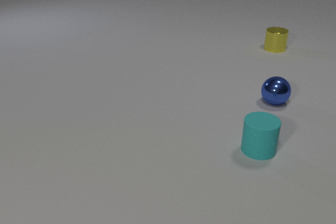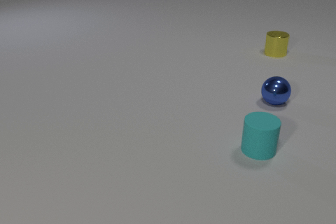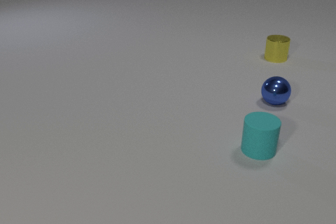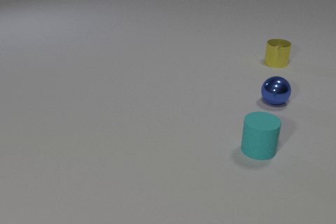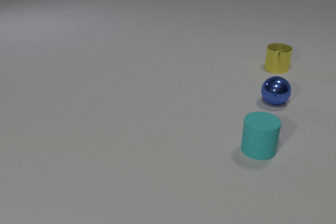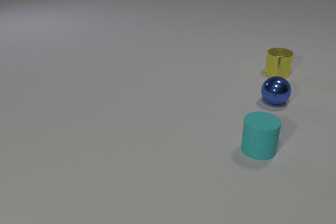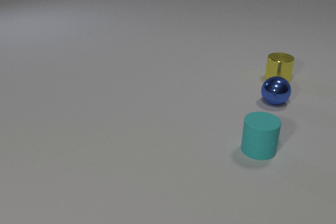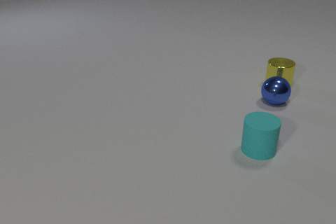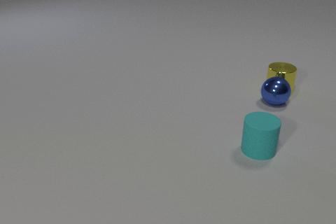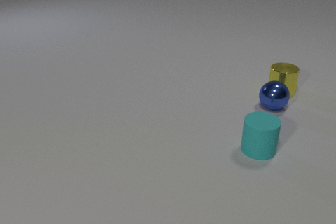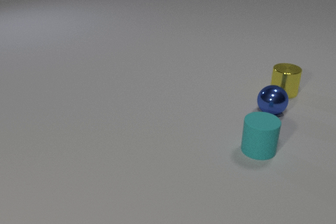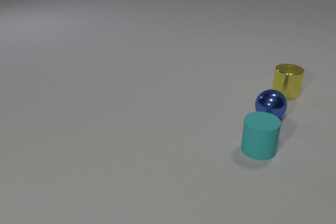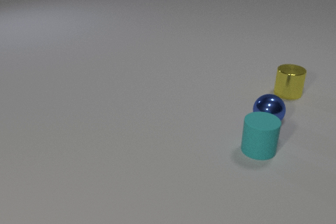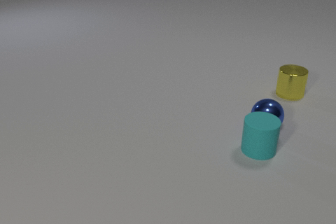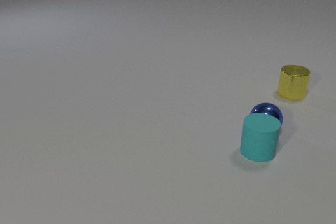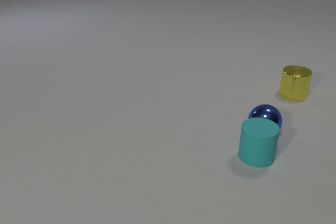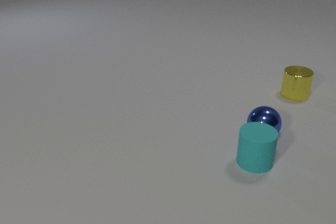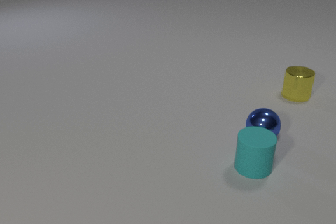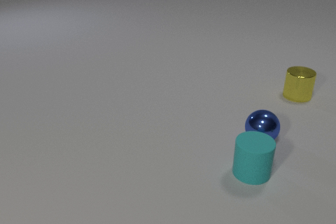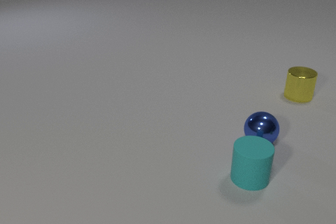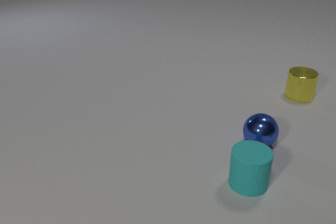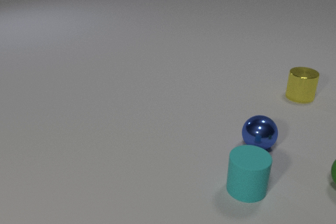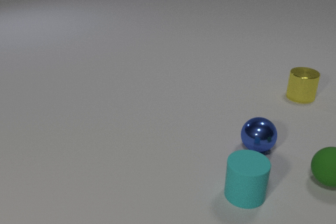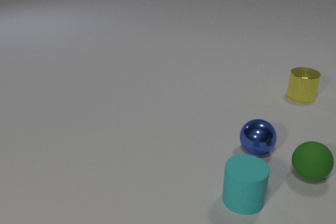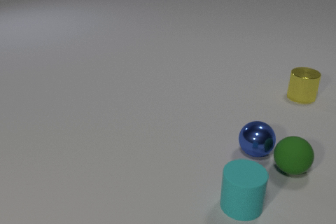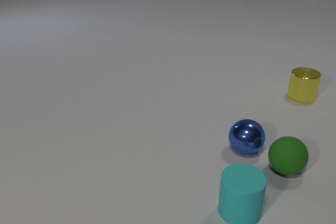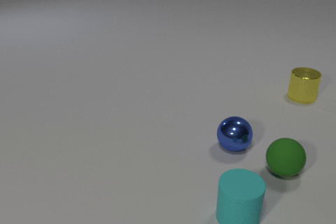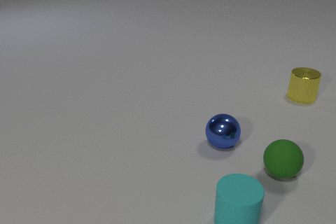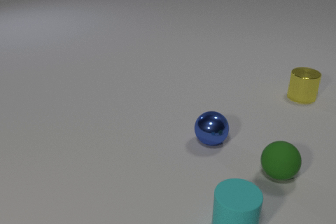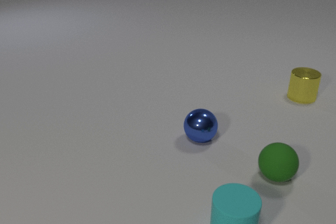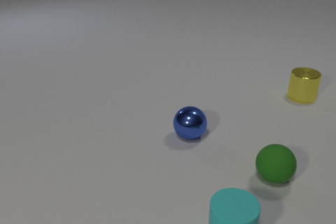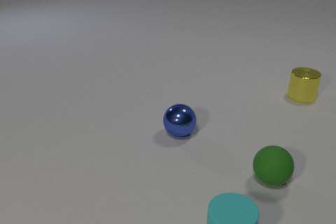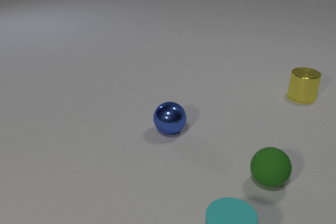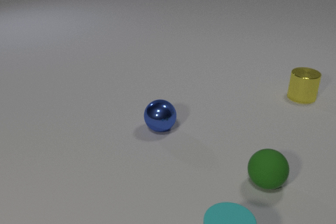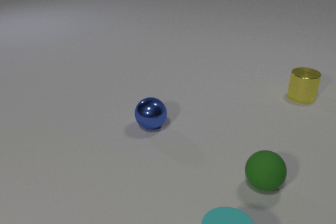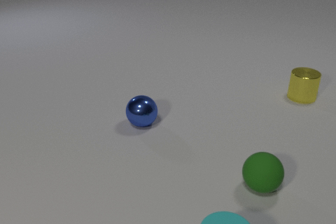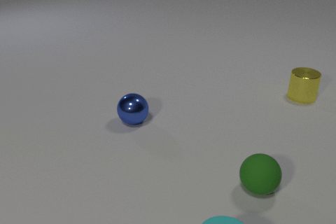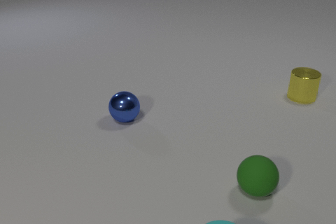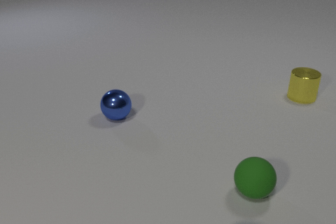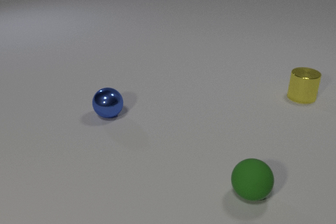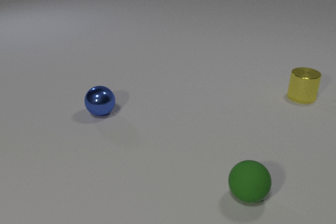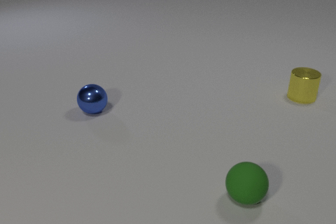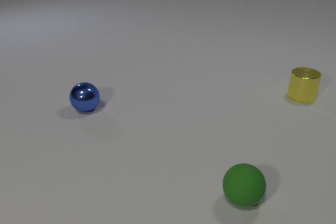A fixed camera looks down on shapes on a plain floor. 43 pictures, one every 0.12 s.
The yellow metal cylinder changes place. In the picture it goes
toward the camera.
The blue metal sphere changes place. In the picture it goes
to the left.
0.00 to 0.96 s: The yellow metal cylinder slides toward the camera. The yellow metal cylinder and the blue metal sphere collide.
0.96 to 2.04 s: The yellow metal cylinder slides to the right. The blue metal sphere rolls toward the camera. The cyan rubber cylinder slides toward the camera. The blue metal sphere and the cyan rubber cylinder collide.
2.04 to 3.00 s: The yellow metal cylinder slides to the right. The blue metal sphere rolls toward the camera and to the left. The cyan rubber cylinder slides toward the camera. The green rubber sphere comes in at the right edge, rolls to the left. The blue metal sphere and the green rubber sphere collide.
3.00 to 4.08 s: The blue metal sphere rolls to the left. The cyan rubber cylinder slides toward the camera. The green rubber sphere rolls toward the camera and to the left.
4.08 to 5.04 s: The blue metal sphere rolls to the left and away from the camera. The cyan rubber cylinder slides toward the camera, leaves at the bottom edge. The green rubber sphere rolls toward the camera and to the left.
How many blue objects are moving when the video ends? 1.
What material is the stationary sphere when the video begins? metal.
What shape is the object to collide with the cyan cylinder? sphere.
